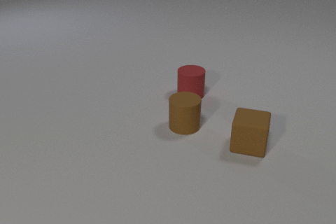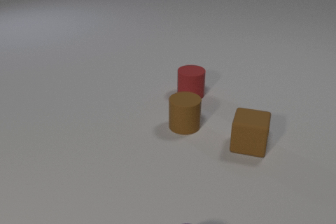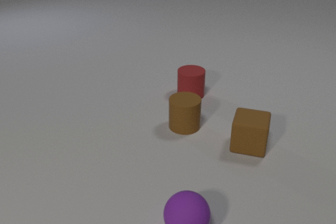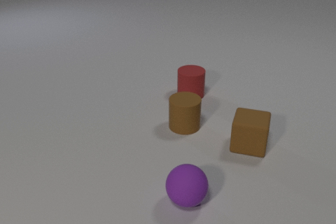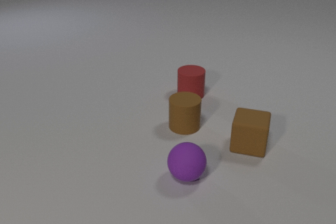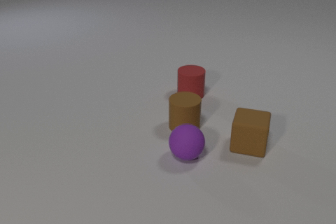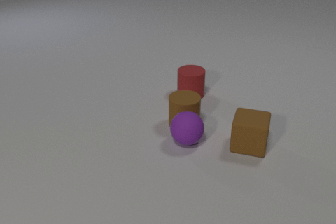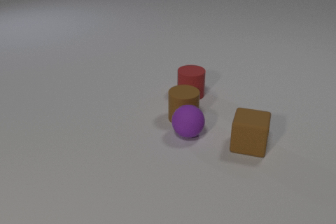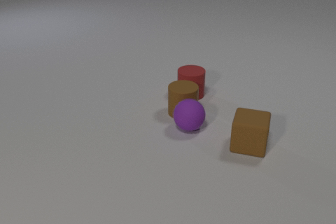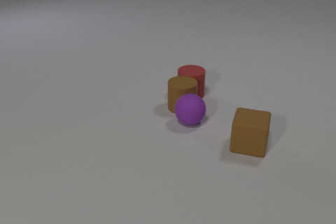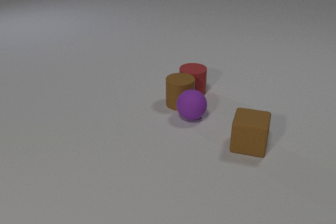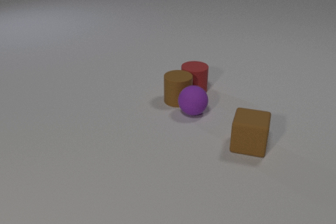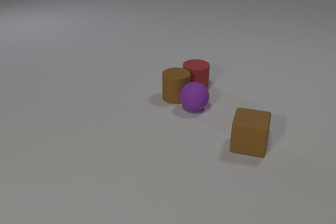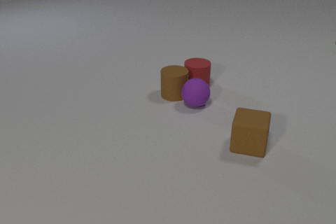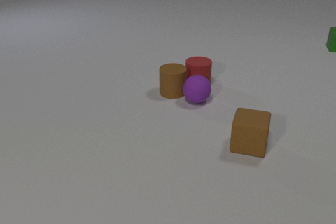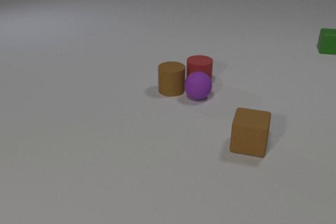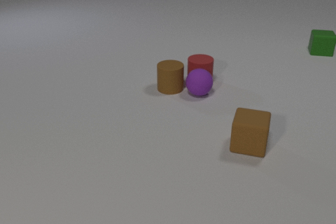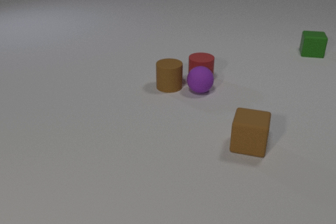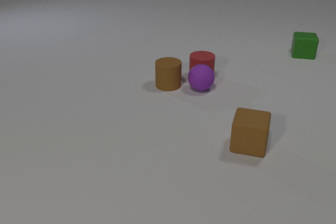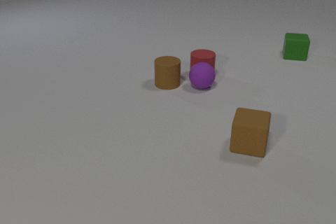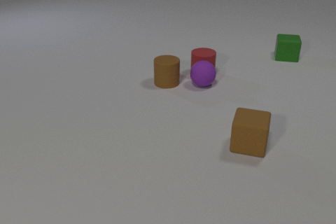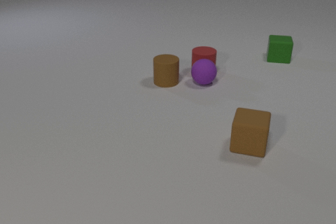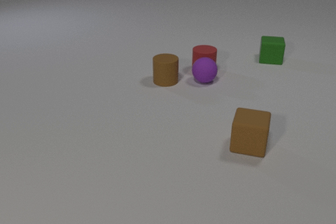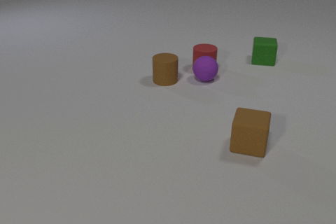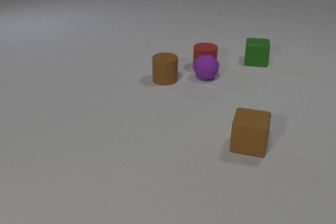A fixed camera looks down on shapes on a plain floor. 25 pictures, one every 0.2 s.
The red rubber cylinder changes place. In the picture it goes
away from the camera.
The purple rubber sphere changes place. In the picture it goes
away from the camera.
0.0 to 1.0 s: The purple rubber sphere comes in at the bottom edge, rolls away from the camera.
1.0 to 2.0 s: The purple rubber sphere rolls away from the camera. The brown rubber cylinder slides away from the camera. The purple rubber sphere and the brown rubber cylinder collide. The brown rubber cylinder and the red rubber cylinder collide.
2.0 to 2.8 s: The purple rubber sphere rolls away from the camera. The brown rubber cylinder slides away from the camera. The red rubber cylinder slides away from the camera. The green rubber cube comes in at the right edge, slides to the left and toward the camera.
2.8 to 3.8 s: The purple rubber sphere rolls away from the camera. The brown rubber cylinder slides away from the camera. The red rubber cylinder slides away from the camera. The green rubber cube slides to the left and toward the camera. The purple rubber sphere and the red rubber cylinder collide.
3.8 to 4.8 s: The purple rubber sphere rolls away from the camera. The brown rubber cylinder slides away from the camera. The red rubber cylinder slides away from the camera. The green rubber cube slides to the left and toward the camera.
What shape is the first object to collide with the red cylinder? cylinder.
How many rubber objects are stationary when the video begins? 3.
Are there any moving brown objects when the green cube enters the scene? yes.
